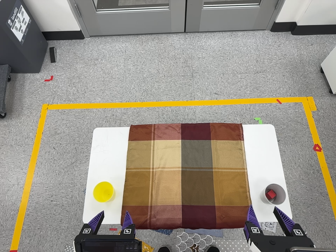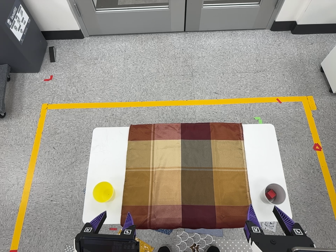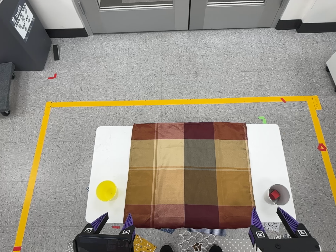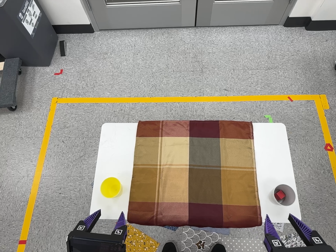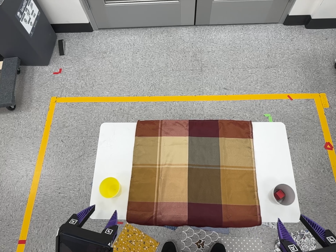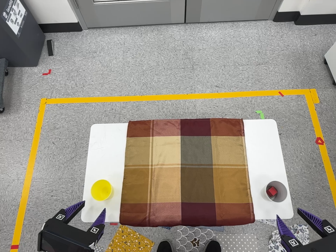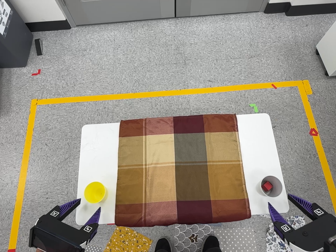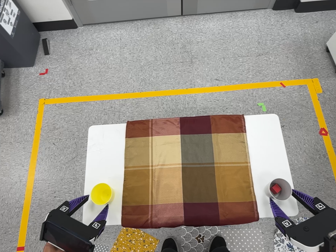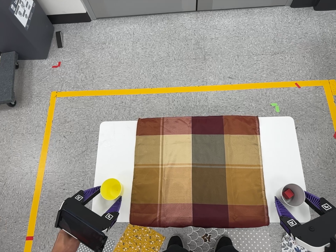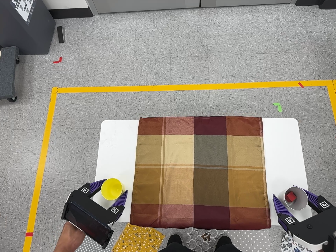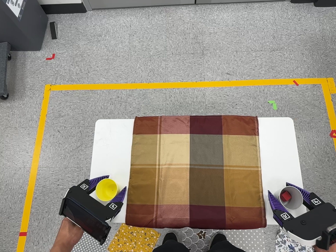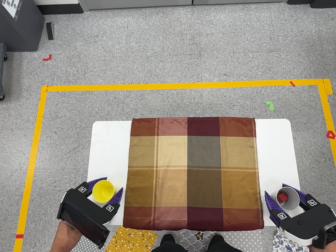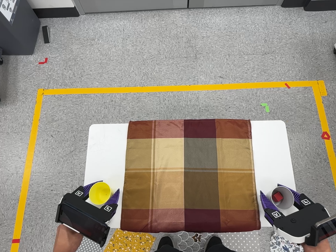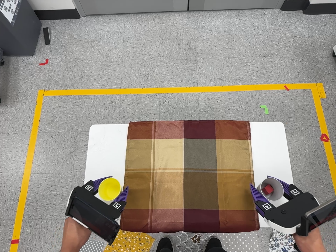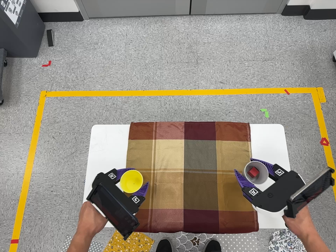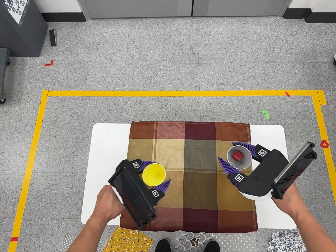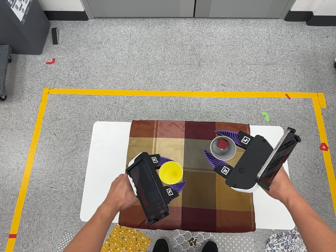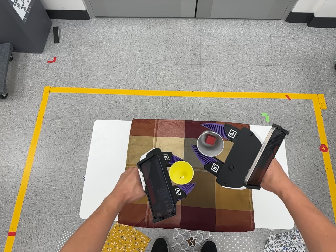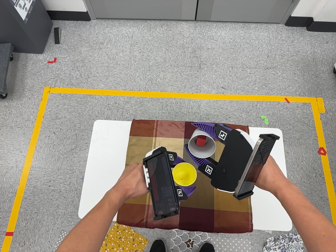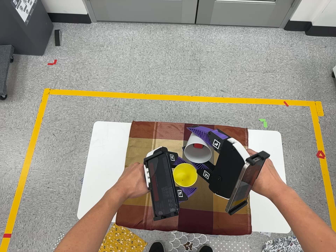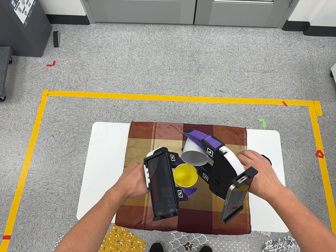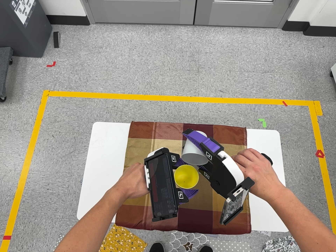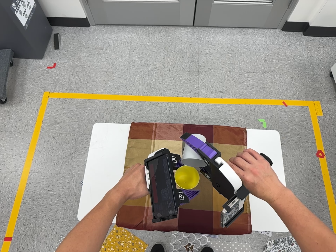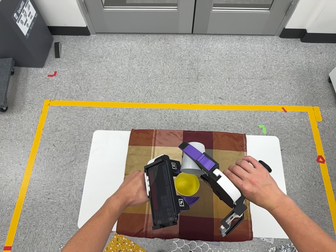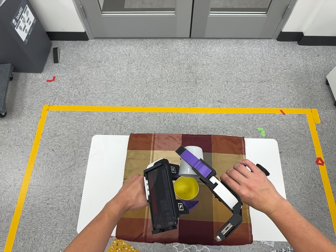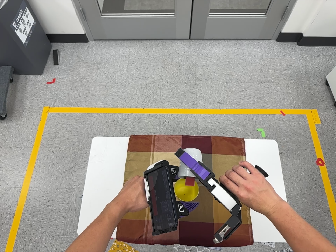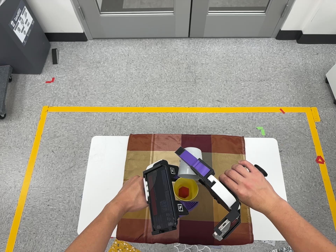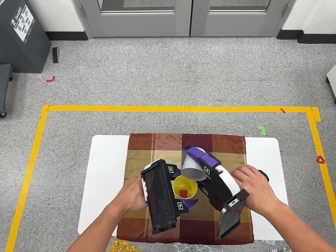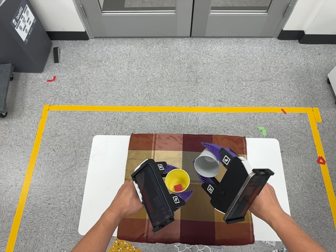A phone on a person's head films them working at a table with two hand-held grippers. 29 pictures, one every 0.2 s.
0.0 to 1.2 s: The camera shifts only a little, or ends up much as it began.
1.2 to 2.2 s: The camera travels toward the top of its view and forward, about 8 cm.
2.2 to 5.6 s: The camera travels backward and toward the bottom of its view, about 8 cm, so what stands in front gets smaller.
The film runs forward here.
